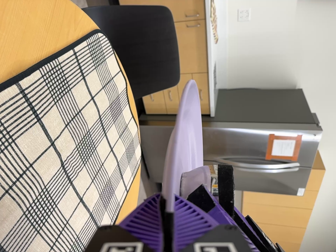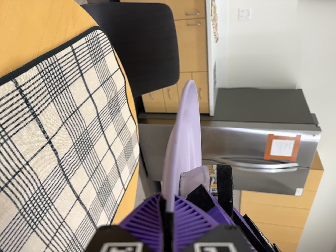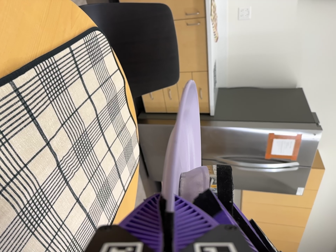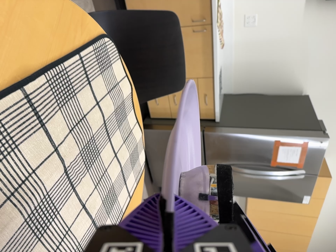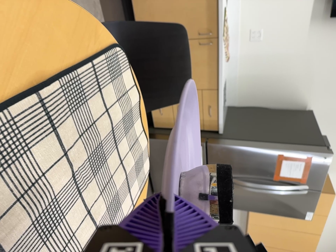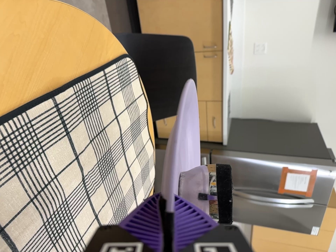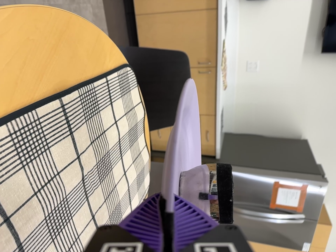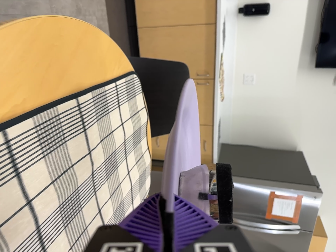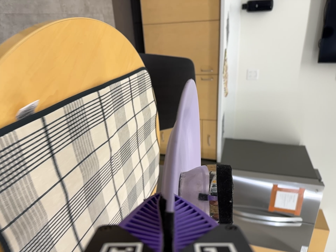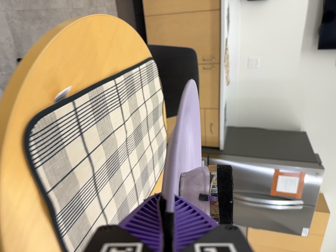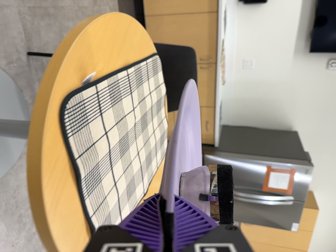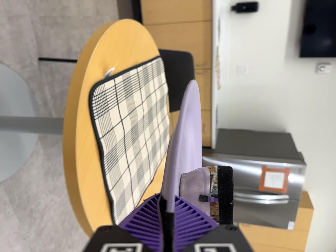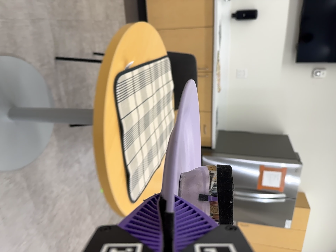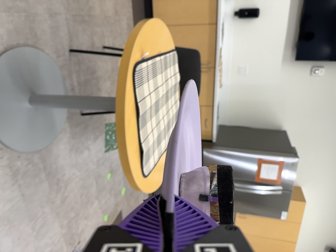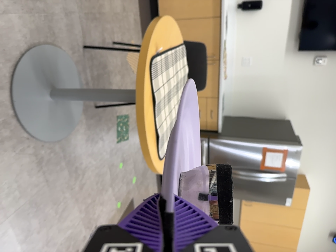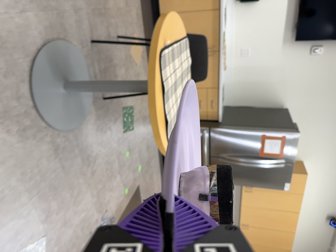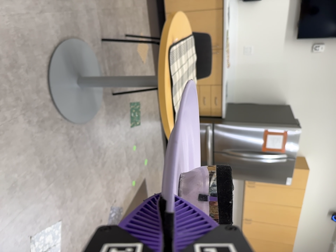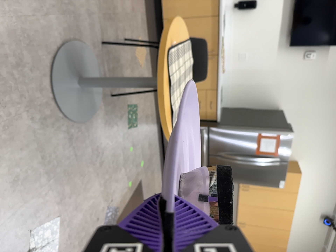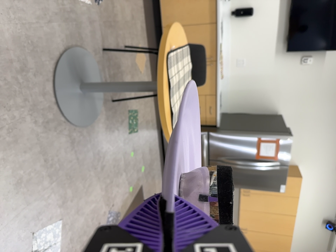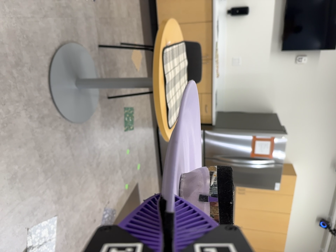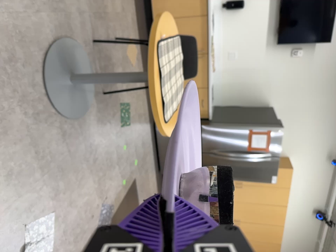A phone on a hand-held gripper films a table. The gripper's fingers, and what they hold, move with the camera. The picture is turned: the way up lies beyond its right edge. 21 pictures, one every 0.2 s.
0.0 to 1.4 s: The camera travels backward, toward the bottom of its view and to its left, about 12 cm, so what stands in front gets smaller. Its aim tips toward the top of its view by about 10 degrees.
1.4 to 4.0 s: The camera travels backward and toward the bottom of its view, about 110 cm, so what stands in front gets smaller.
The film runs backward here.
